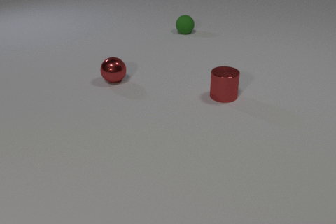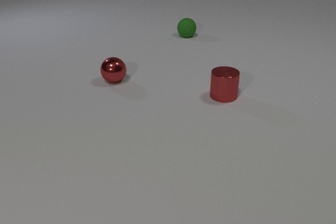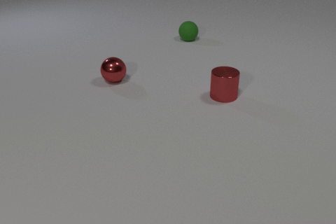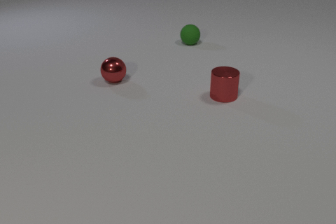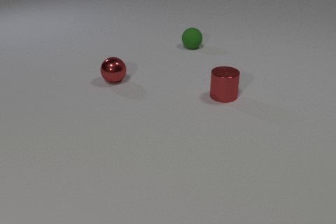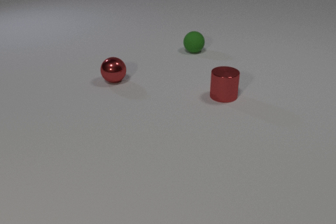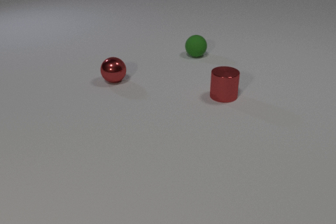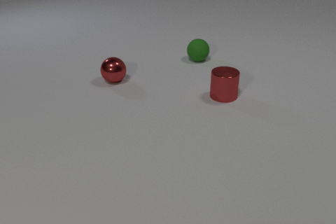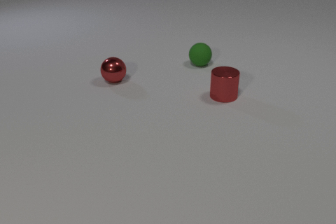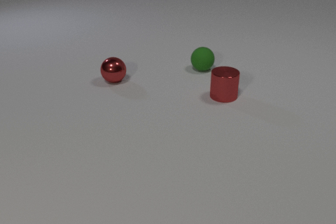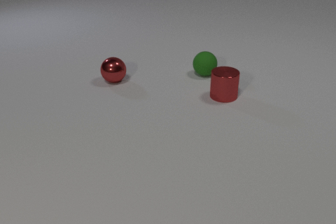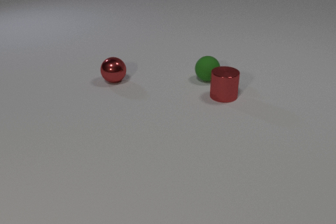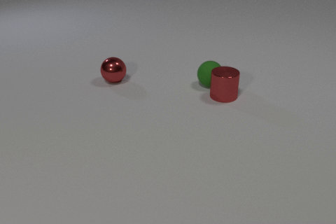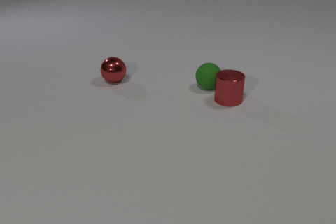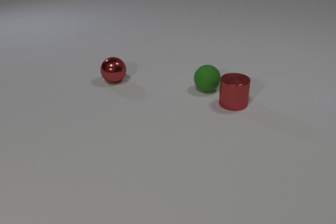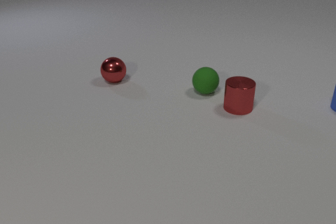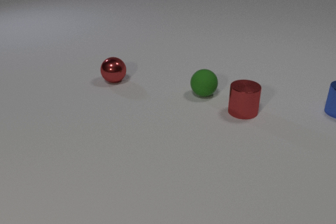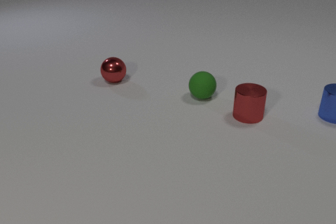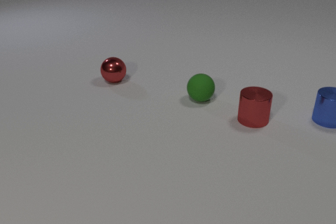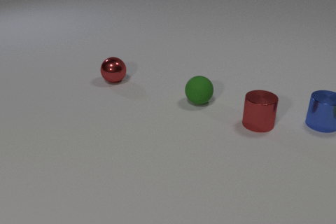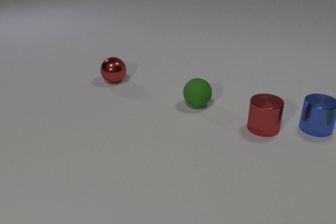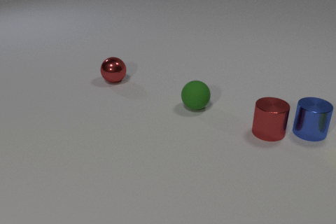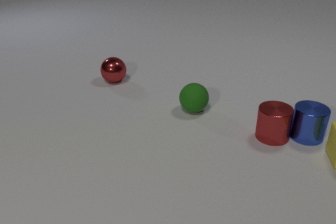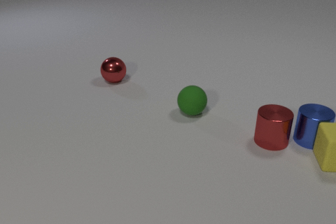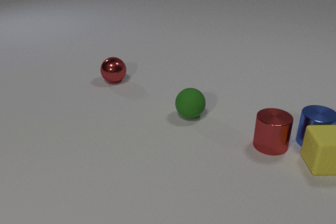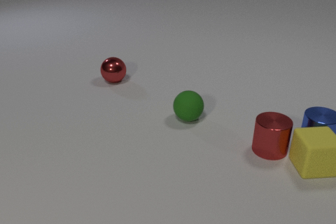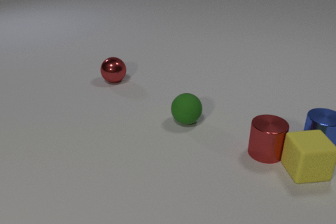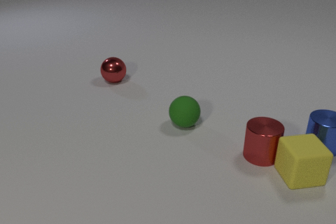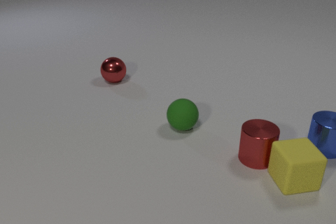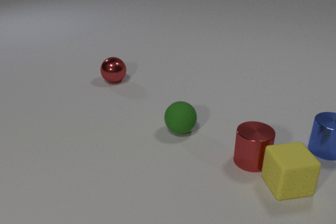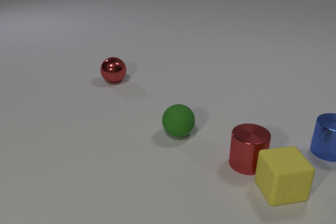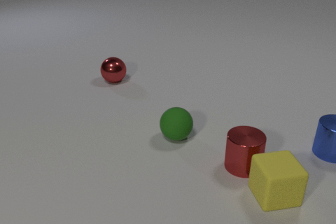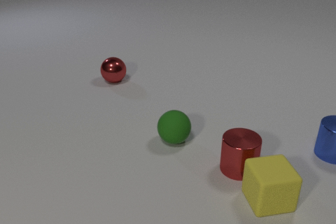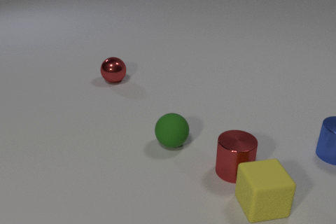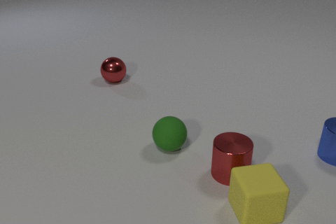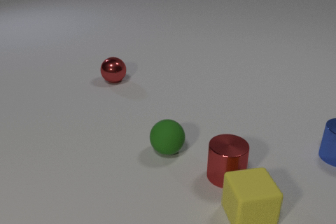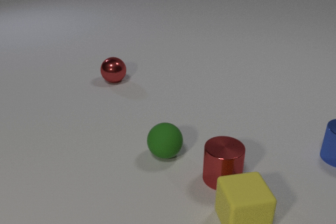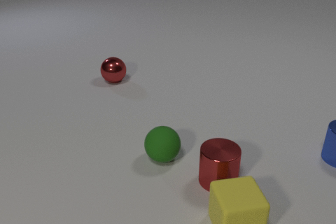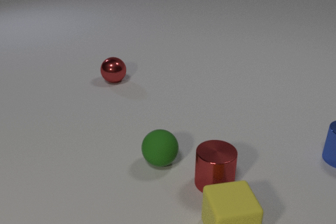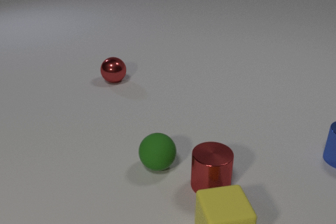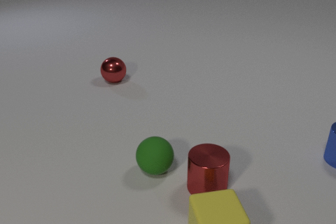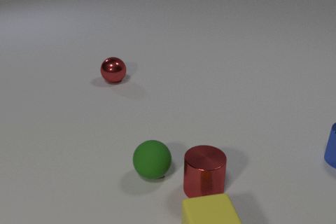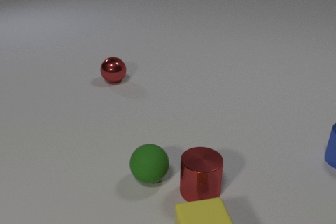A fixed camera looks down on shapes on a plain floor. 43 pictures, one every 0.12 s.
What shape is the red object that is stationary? sphere.
Are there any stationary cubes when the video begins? no.
How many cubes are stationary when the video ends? 0.
0.00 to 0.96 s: The green rubber sphere rolls toward the camera.
0.96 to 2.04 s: The green rubber sphere rolls toward the camera. The red metal cylinder slides toward the camera and to the right. The blue metal cylinder comes in at the right edge, slides toward the camera and to the left. The green rubber sphere and the red metal cylinder collide.
2.04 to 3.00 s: The green rubber sphere rolls toward the camera. The red metal cylinder slides toward the camera and to the right. The blue metal cylinder slides toward the camera. The yellow rubber cube comes in at the right edge, slides to the left and toward the camera. The red metal cylinder and the blue metal cylinder collide. The blue metal cylinder and the yellow rubber cube collide.
3.00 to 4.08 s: The green rubber sphere rolls toward the camera. The red metal cylinder slides toward the camera and to the left. The blue metal cylinder slides to the right and toward the camera. The yellow rubber cube slides toward the camera and to the left. The red metal cylinder and the yellow rubber cube collide.
4.08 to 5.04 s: The green rubber sphere rolls toward the camera. The red metal cylinder slides toward the camera and to the left. The blue metal cylinder slides to the right. The yellow rubber cube slides toward the camera and to the left.
